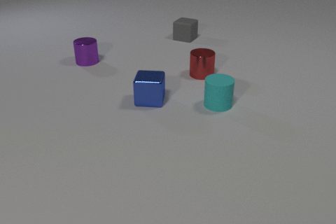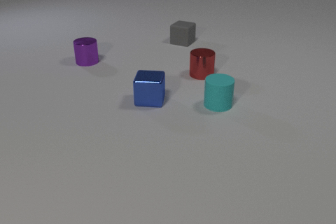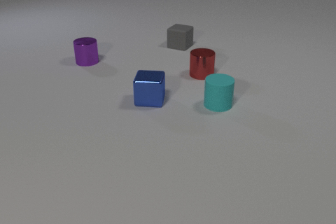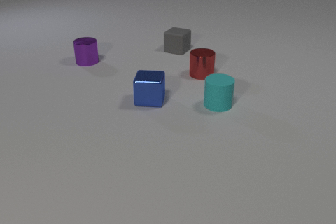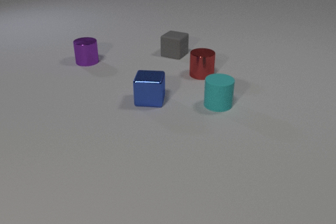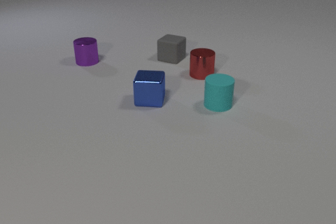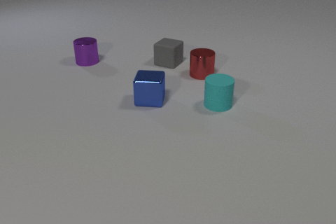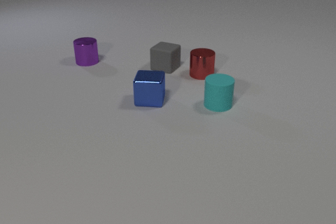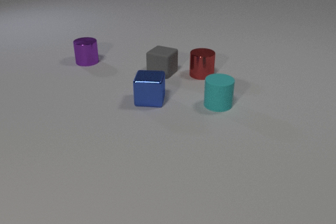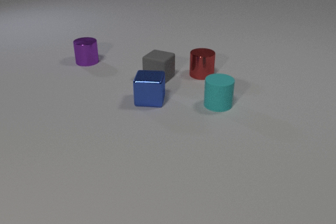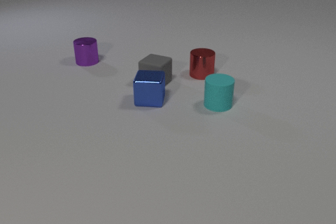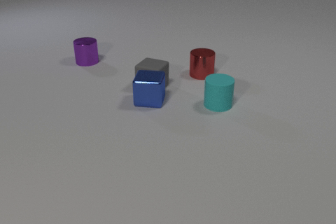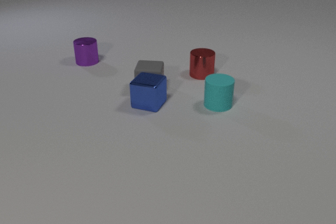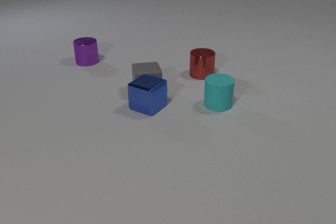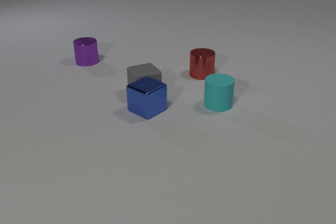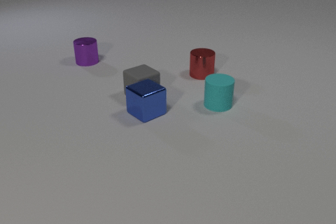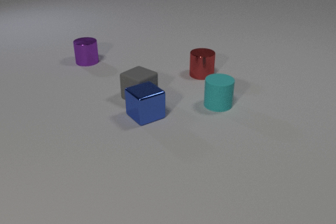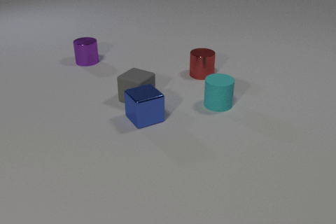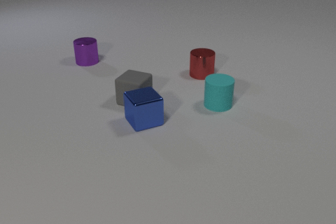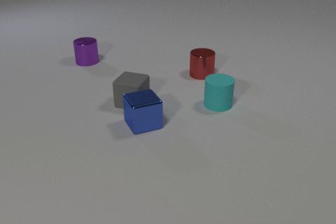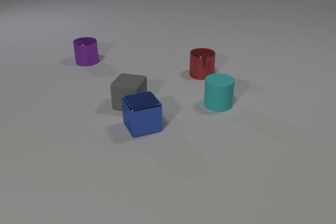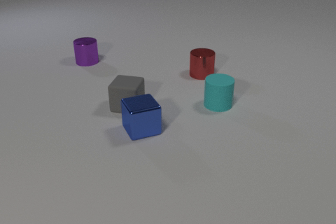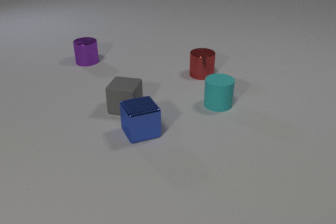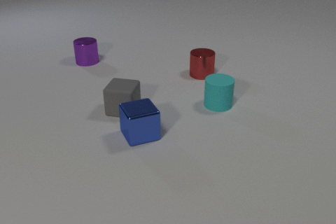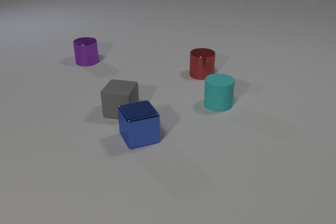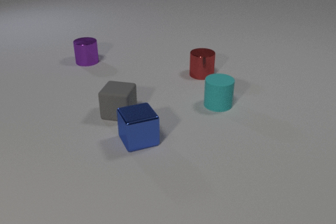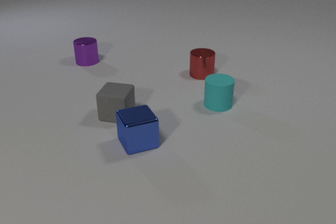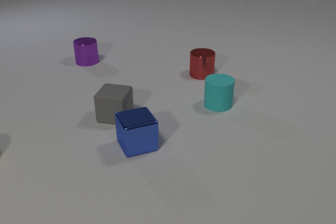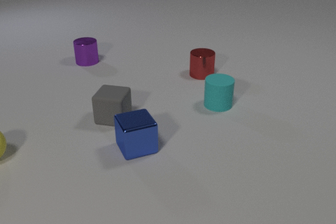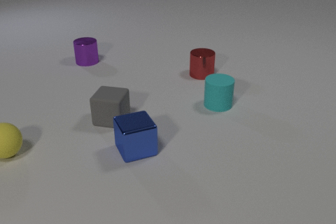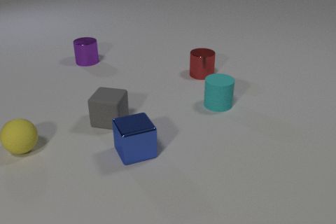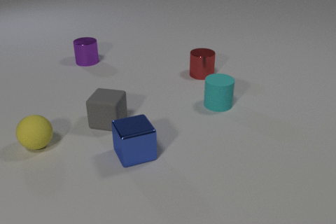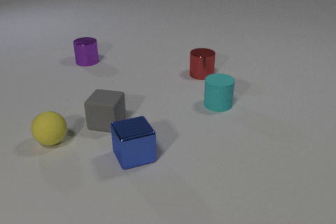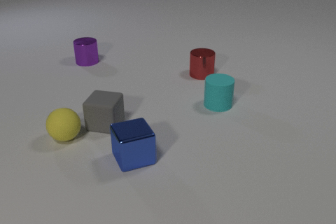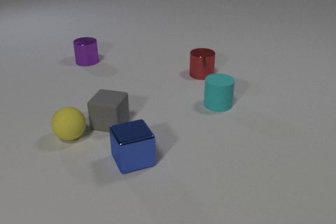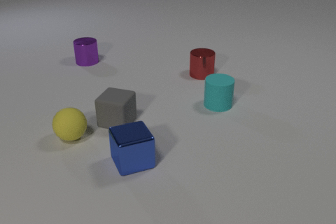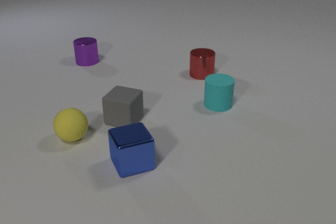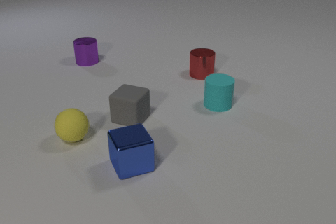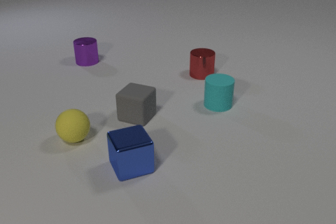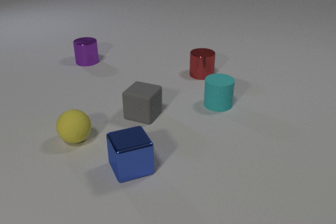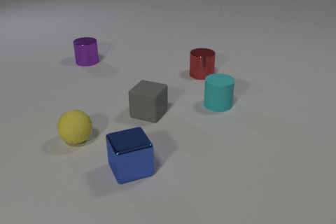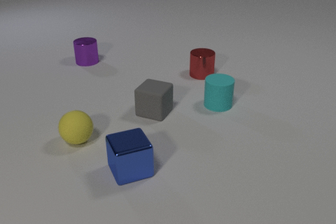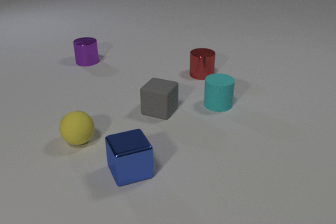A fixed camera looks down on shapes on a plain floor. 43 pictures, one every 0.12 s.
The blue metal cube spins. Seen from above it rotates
clockwise.
The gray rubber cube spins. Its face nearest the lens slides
to the right.
0.00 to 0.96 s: The gray rubber cube slides toward the camera.
0.96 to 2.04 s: The gray rubber cube slides toward the camera and to the left, spins counterclockwise seen from above by about 90 degrees, its near face sliding to the right. The blue metal cube slides toward the camera, spins clockwise seen from above by about 60 degrees, its near face sliding to the left. The gray rubber cube and the blue metal cube collide.
2.04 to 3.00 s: The gray rubber cube slides toward the camera and to the left. The blue metal cube slides toward the camera.
3.00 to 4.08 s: The gray rubber cube slides toward the camera and to the left. The blue metal cube slides toward the camera. The yellow rubber sphere comes in at the left edge, rolls to the right. The gray rubber cube and the yellow rubber sphere collide.
4.08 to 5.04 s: The gray rubber cube slides to the right and away from the camera. The blue metal cube slides toward the camera. The yellow rubber sphere rolls toward the camera and to the right.
How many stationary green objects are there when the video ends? 0.
What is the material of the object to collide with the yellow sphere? rubber.
What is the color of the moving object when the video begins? gray.
